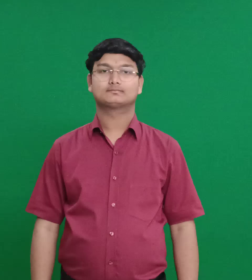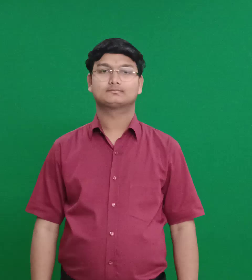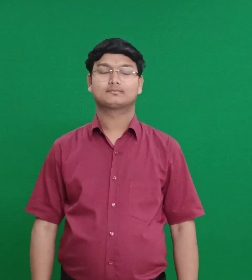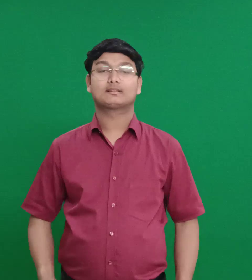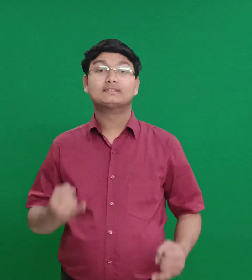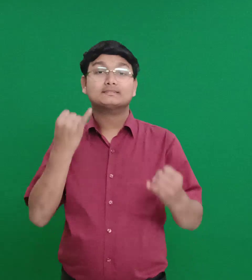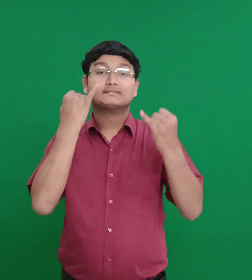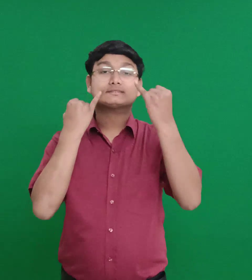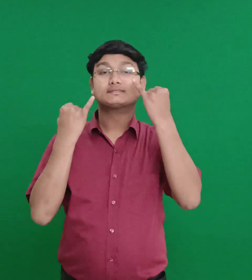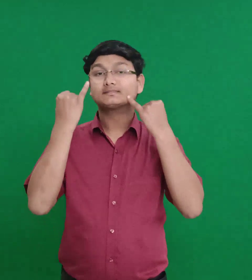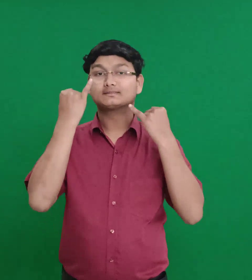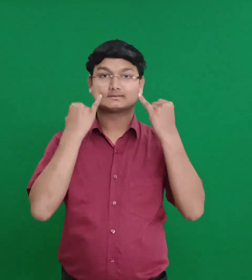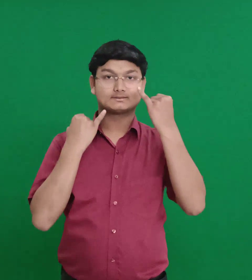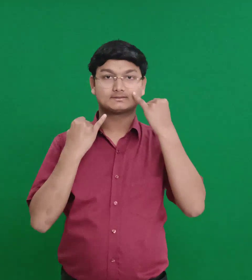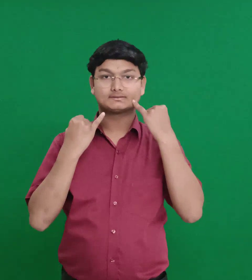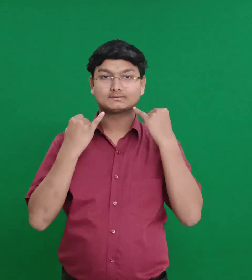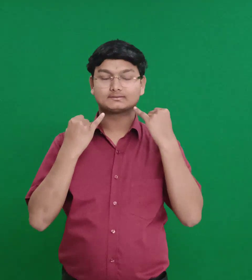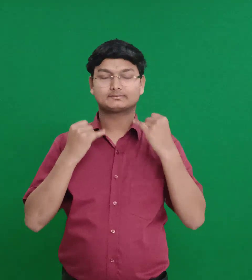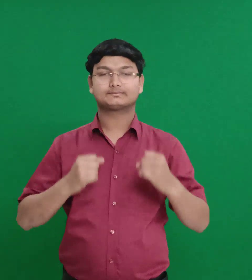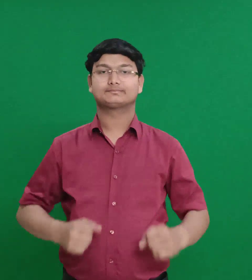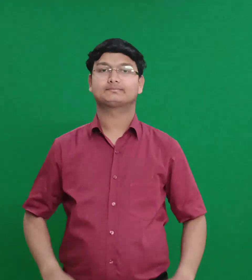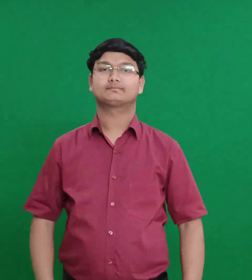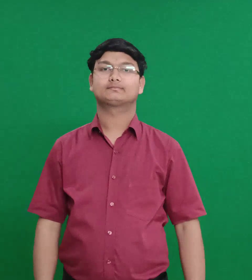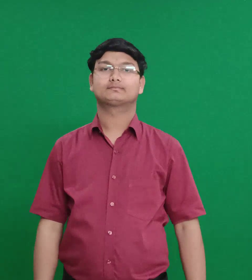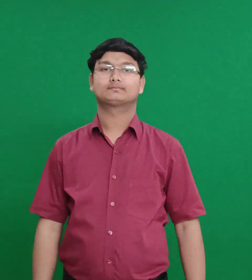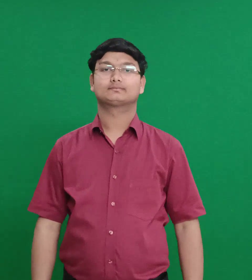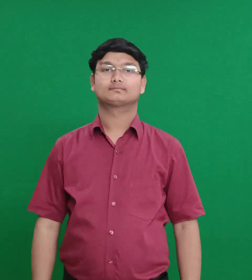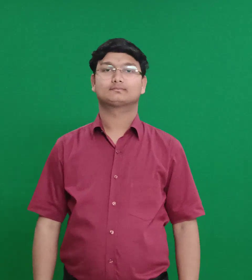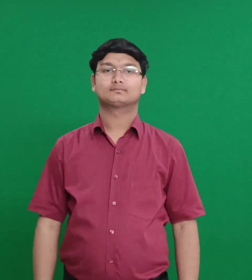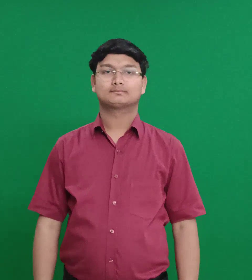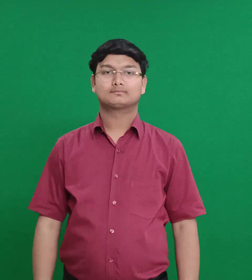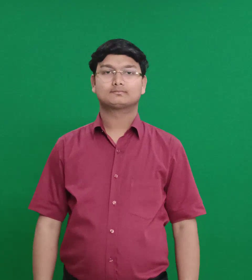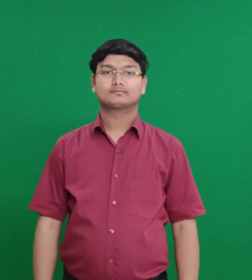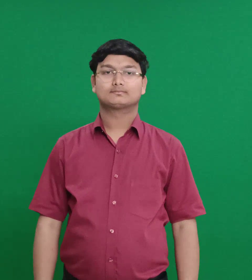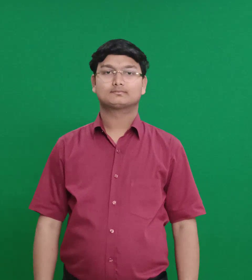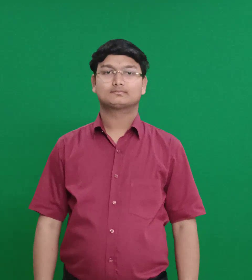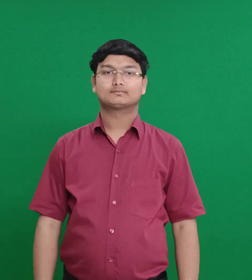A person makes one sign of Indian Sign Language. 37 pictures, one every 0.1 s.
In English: jeremiah
